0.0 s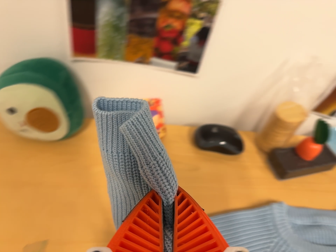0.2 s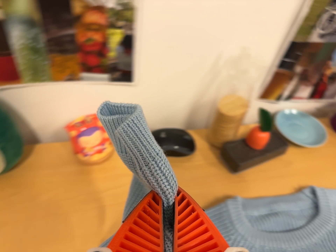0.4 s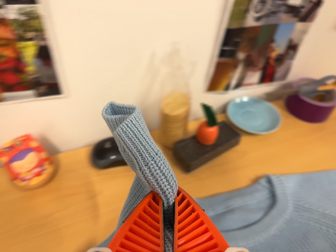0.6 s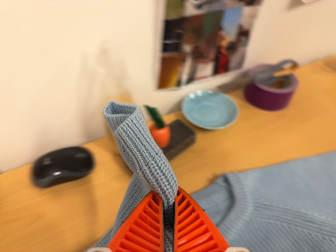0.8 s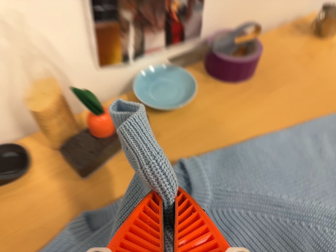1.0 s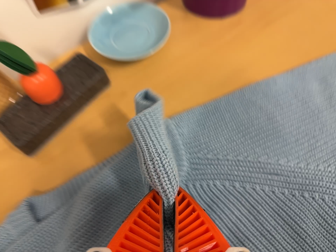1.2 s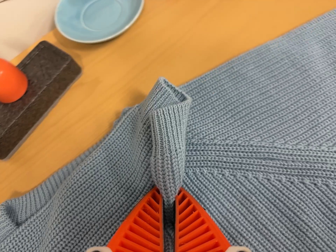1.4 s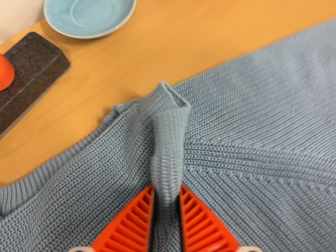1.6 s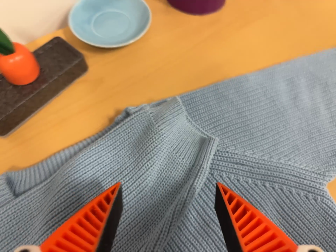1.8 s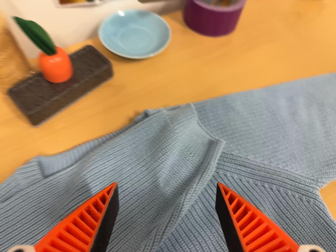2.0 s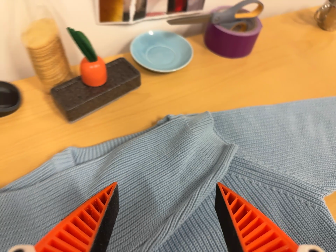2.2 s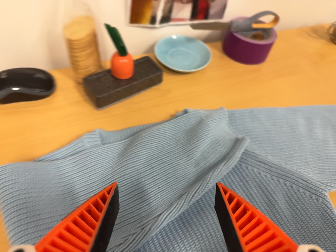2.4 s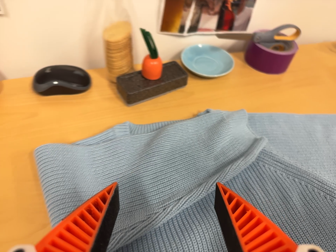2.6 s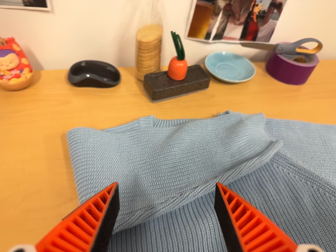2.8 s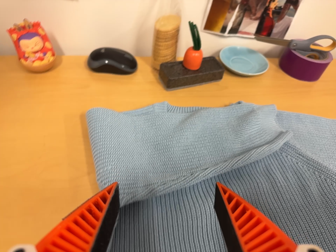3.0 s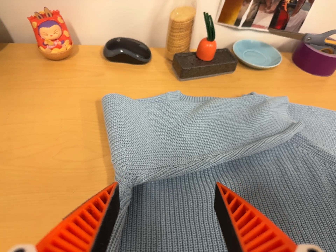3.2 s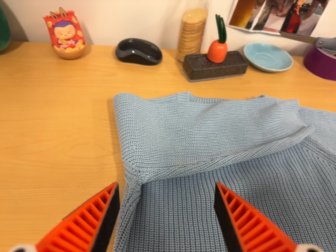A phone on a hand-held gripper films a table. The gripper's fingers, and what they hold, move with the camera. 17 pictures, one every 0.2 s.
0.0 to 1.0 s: The camera swings to its right by about 15 degrees, and the scene slides to the left. It travels to its right and forward, about 38 cm, so close, fixed things drift to the left. Its aim tips toward the bottom of its view by about 20 degrees. It rolls about its line of sight by about 35 degrees, and the scene rotates counterclockwise.
1.0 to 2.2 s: The camera travels backward and toward the bottom of its view, about 16 cm, so what stands in front gets smaller. Its aim tips toward the top of its view by about 10 degrees. It rolls about its line of sight by about 15 degrees, and the scene rotates clockwise.
2.2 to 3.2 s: The scene slides to the right, as the camera pans about 15 degrees to its left. It travels toward the bottom of its view, backward and to its left, about 14 cm. It rolls about its line of sight by about 15 degrees, and the scene rotates clockwise.
The film runs forward here.
